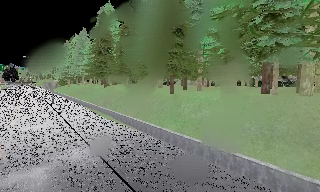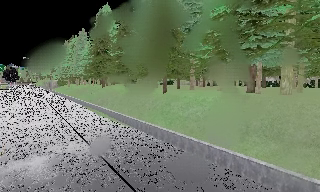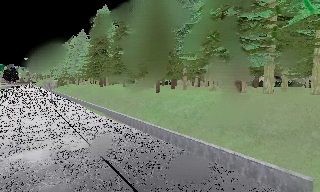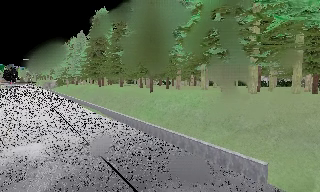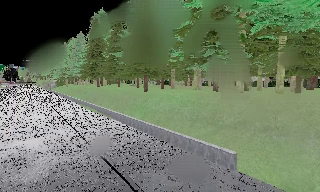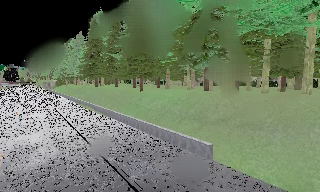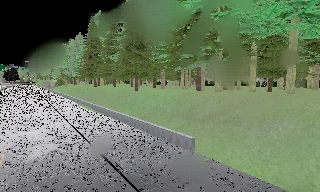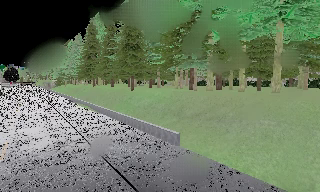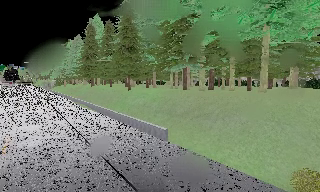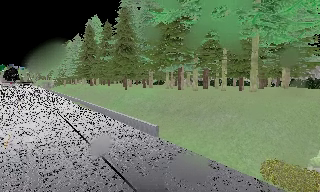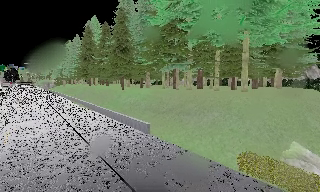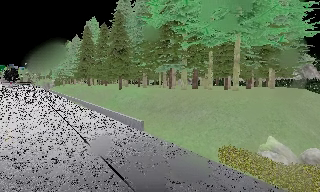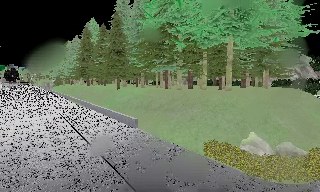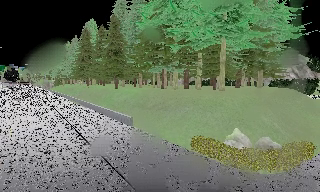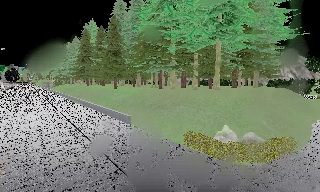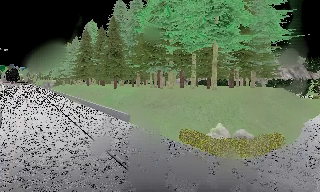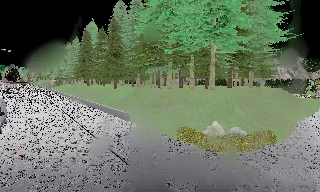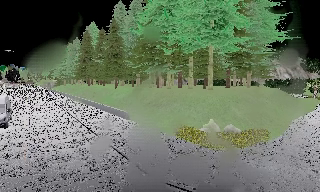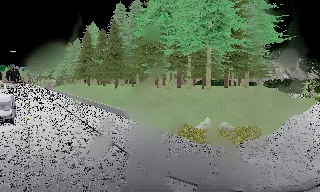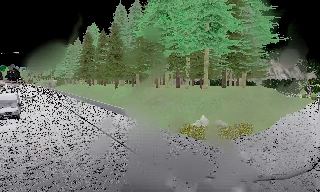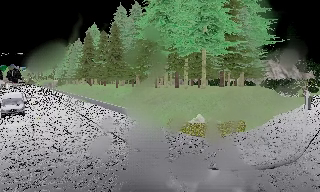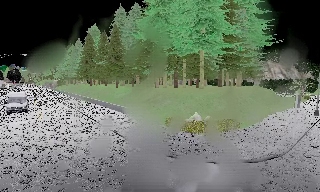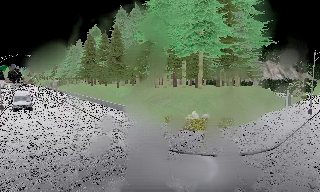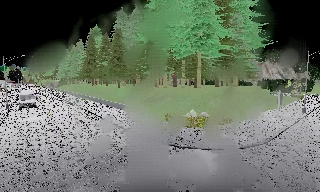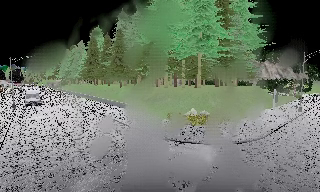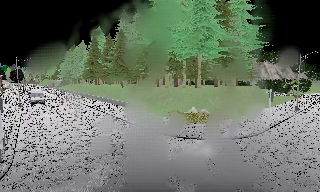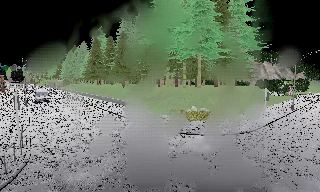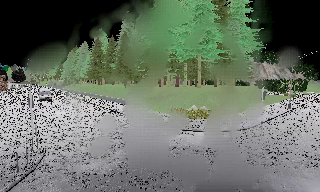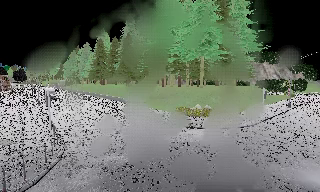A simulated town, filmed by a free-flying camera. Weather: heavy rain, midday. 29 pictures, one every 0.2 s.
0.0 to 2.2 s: The camera travels backward and to its right, about 12 m, so what stands in front gets smaller.
2.2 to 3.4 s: The camera travels backward and to its right, about 4 m, so what stands in front gets smaller. It loses speed.
3.4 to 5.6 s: The camera travels backward, about 8 m, so what stands in front gets smaller.
The film runs backward here.
